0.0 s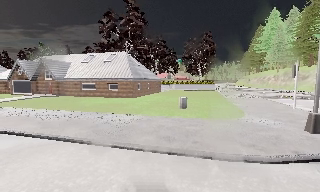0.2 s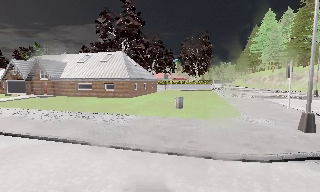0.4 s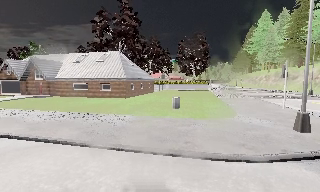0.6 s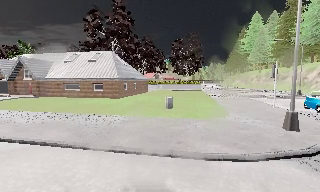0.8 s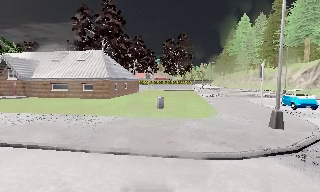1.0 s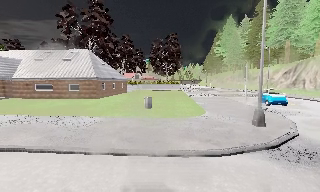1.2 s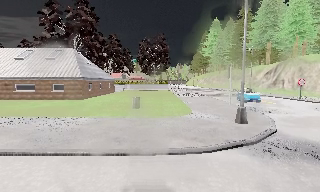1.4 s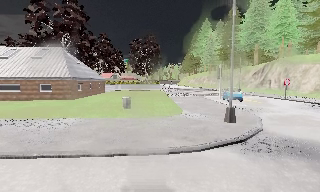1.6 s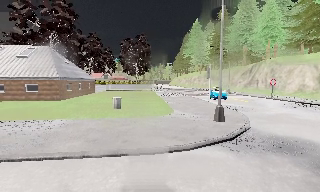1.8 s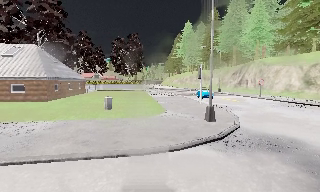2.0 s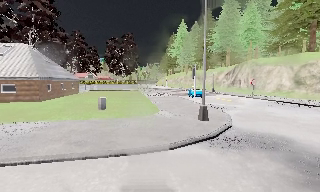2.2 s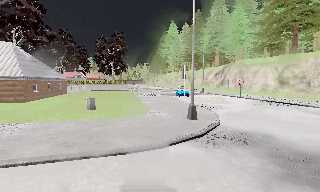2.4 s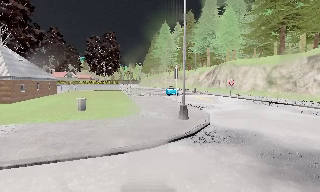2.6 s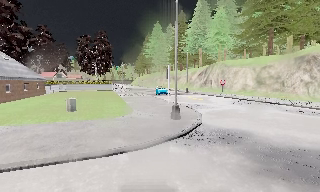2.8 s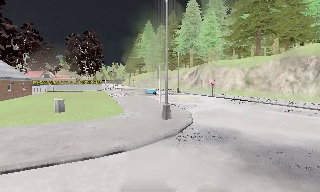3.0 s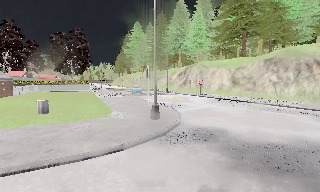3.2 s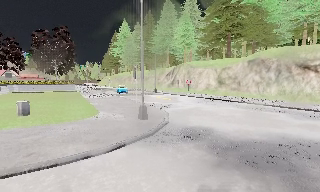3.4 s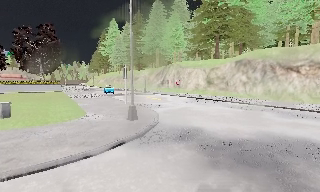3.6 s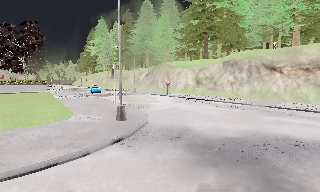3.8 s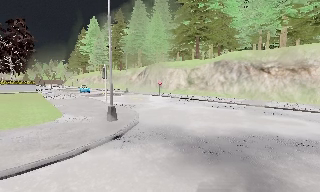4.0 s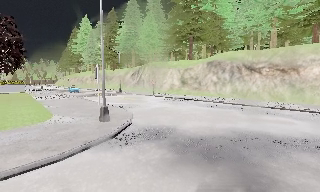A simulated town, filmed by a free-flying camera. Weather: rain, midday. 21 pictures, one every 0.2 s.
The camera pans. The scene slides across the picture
to the left.
The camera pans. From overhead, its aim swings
clockwise.
0.0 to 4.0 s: The camera swings to its right by about 60 degrees, and the scene slides to the left. It travels to its right, about 1 m, so close, fixed things drift to the left.
The film runs backward here.
